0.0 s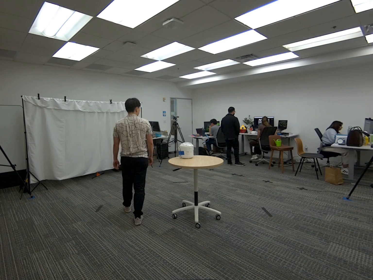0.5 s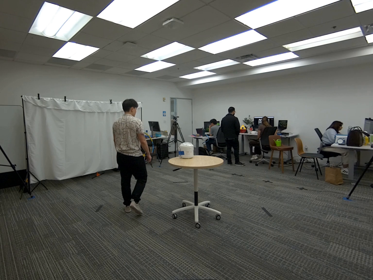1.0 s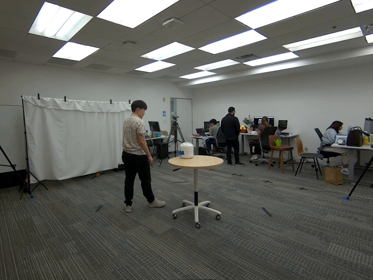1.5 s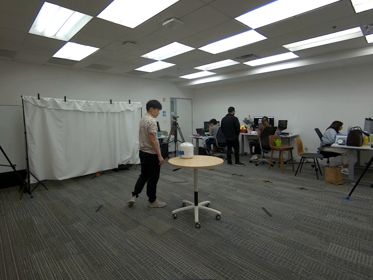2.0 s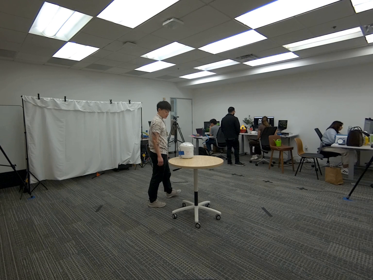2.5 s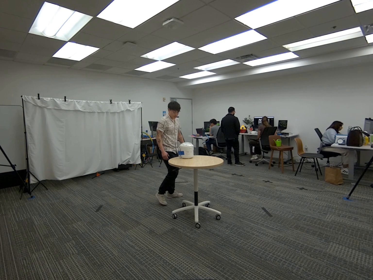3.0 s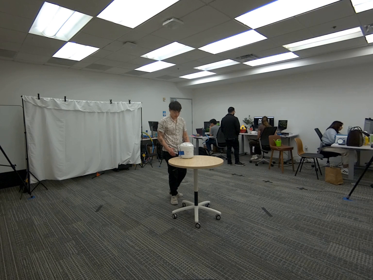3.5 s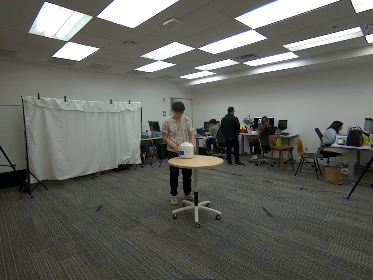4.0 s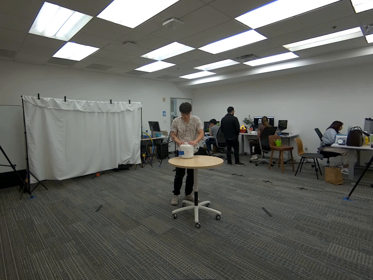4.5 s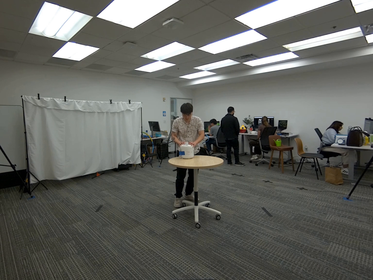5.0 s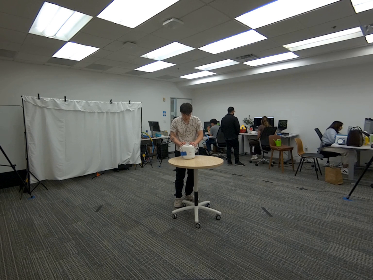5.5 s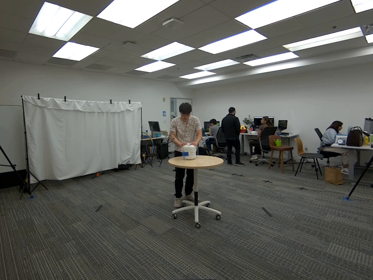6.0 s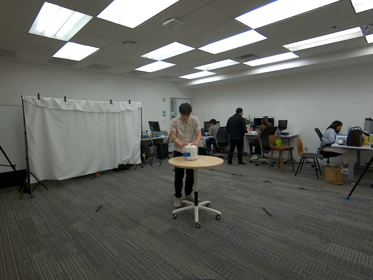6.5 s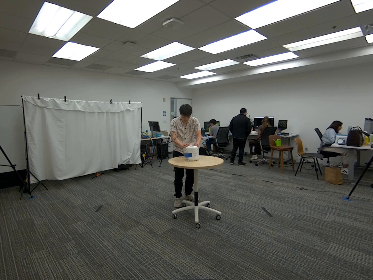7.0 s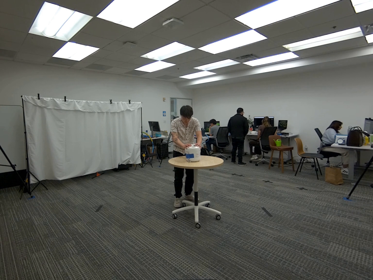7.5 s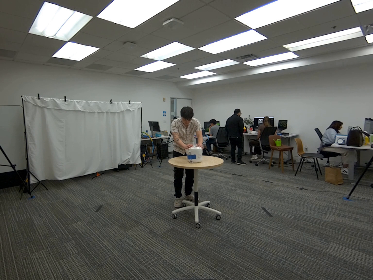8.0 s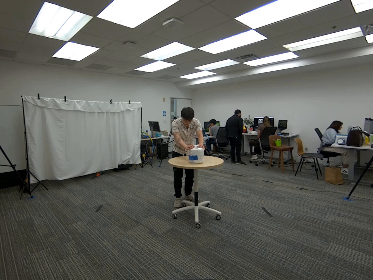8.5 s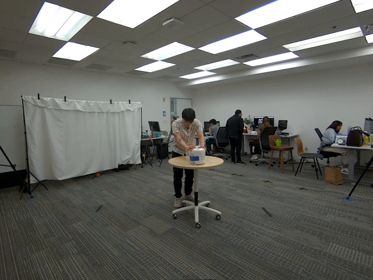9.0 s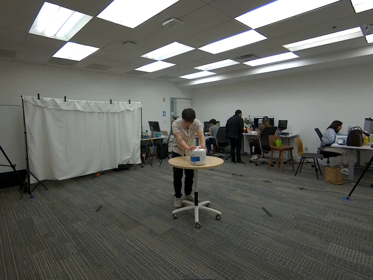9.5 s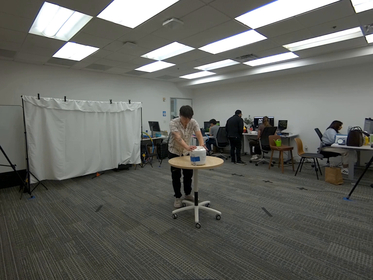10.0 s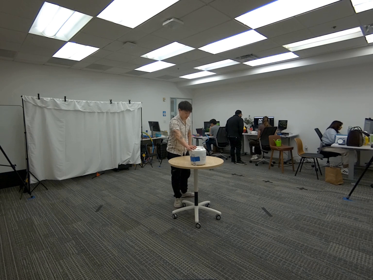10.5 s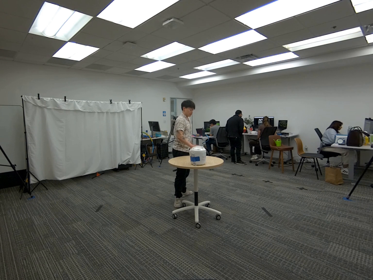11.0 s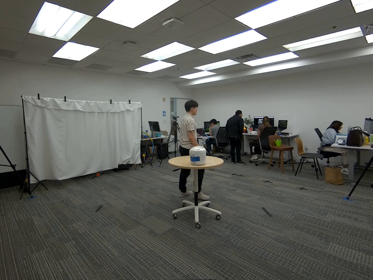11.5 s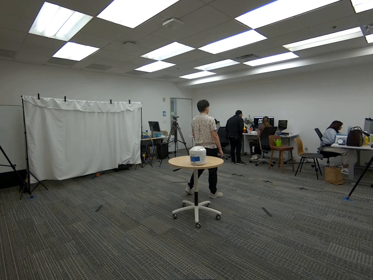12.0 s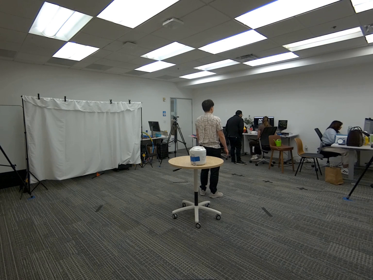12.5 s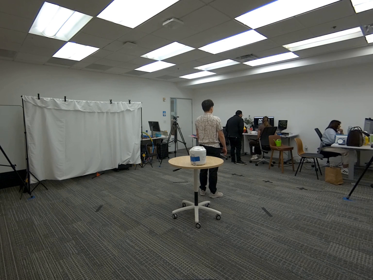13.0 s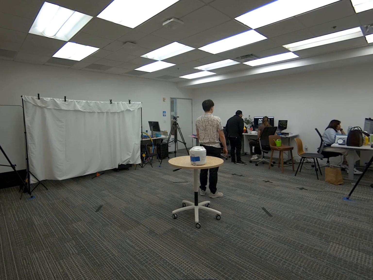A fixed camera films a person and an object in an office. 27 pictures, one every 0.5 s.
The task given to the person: Walk over to the rice cooker on the round table and push the rice cooker away from you using both hands.
